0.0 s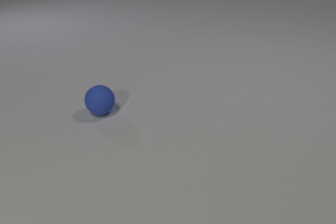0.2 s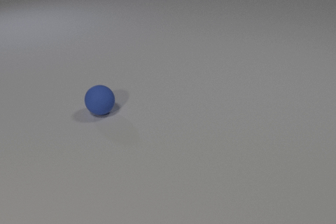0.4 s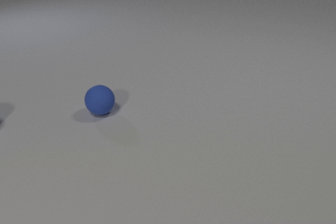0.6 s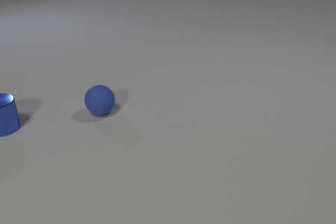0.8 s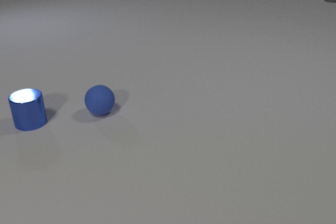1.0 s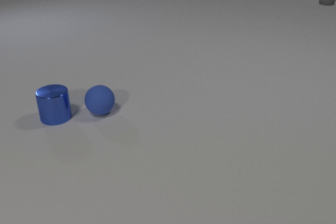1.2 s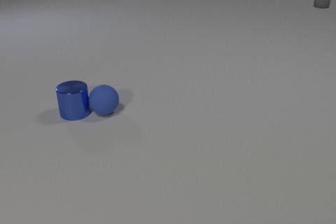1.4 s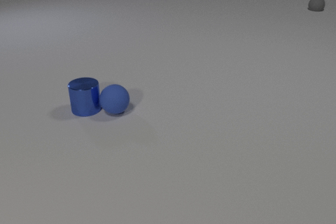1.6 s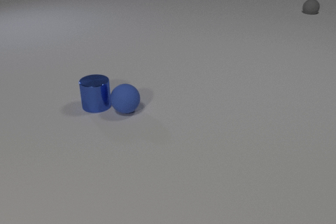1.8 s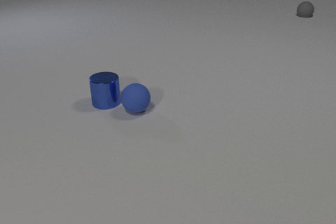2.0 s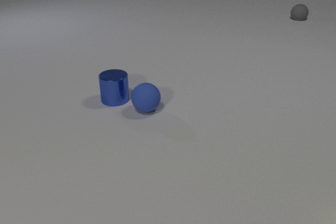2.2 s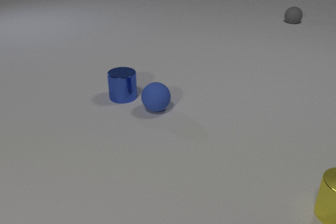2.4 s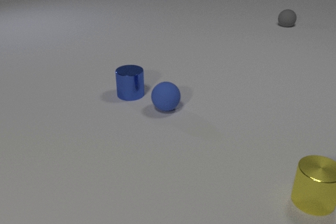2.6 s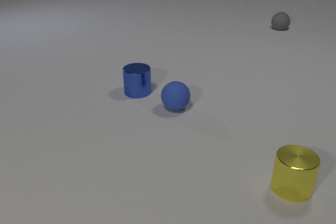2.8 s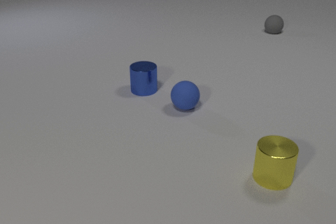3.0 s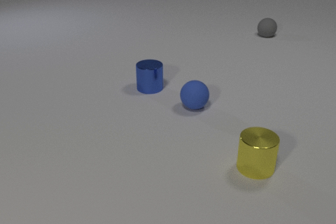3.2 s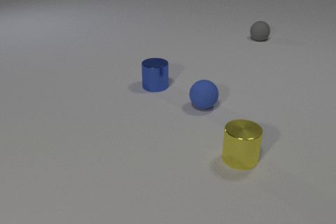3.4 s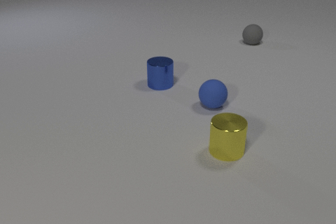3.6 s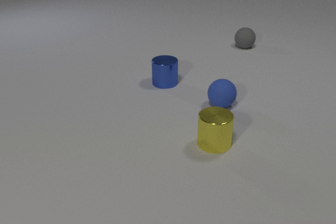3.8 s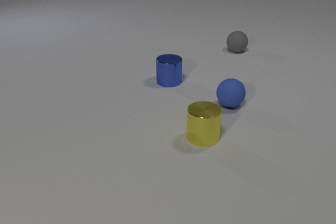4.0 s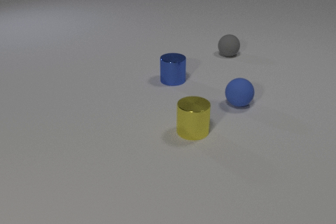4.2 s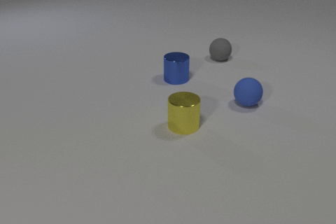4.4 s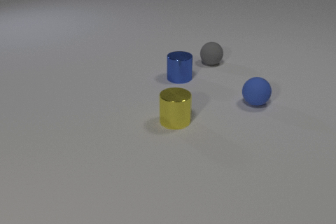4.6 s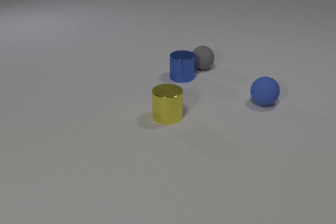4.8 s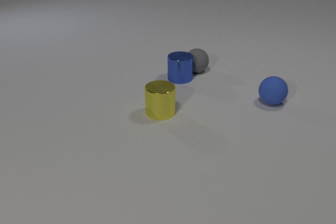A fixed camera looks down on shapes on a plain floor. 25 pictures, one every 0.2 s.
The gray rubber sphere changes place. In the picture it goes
toward the camera.
The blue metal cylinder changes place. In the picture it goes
to the right.
0.0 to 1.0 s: The blue metal cylinder comes in at the left edge, slides to the right. The gray rubber sphere comes in at the top edge, rolls toward the camera.
1.0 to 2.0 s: The blue metal cylinder slides to the right and away from the camera. The blue rubber sphere rolls to the right. The gray rubber sphere rolls toward the camera. The blue metal cylinder and the blue rubber sphere collide.
2.0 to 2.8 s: The blue metal cylinder slides to the right and away from the camera. The blue rubber sphere rolls to the right. The gray rubber sphere rolls toward the camera and to the left. The yellow metal cylinder comes in at the right edge, slides to the left and away from the camera.
2.8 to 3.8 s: The blue metal cylinder slides to the right and away from the camera. The blue rubber sphere rolls to the right. The gray rubber sphere rolls toward the camera and to the left. The yellow metal cylinder slides to the left and away from the camera.
3.8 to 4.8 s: The blue metal cylinder slides to the right and away from the camera. The blue rubber sphere rolls to the right. The gray rubber sphere rolls toward the camera and to the left. The yellow metal cylinder slides away from the camera and to the left. The blue metal cylinder and the gray rubber sphere collide.
What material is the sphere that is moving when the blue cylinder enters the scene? rubber.
How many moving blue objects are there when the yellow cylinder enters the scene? 2.
What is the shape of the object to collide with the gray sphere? cylinder.
